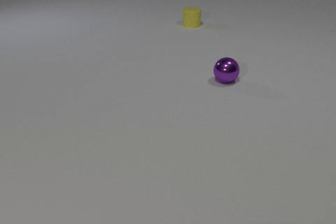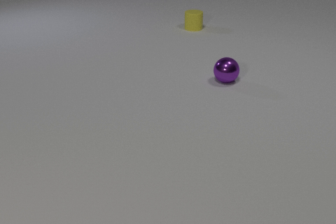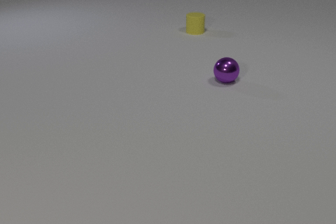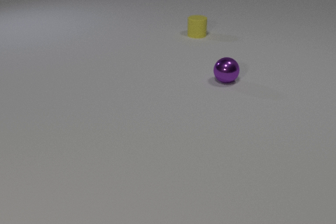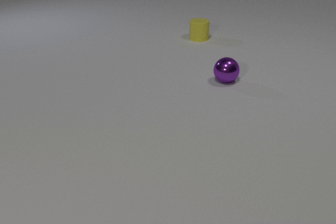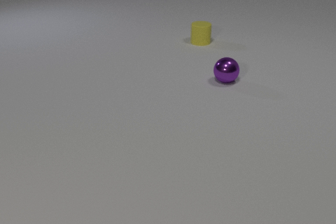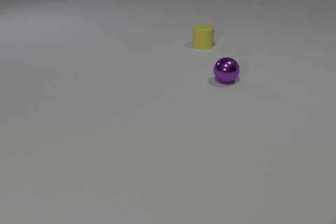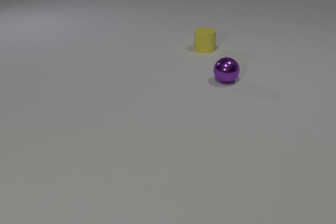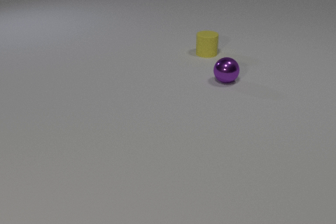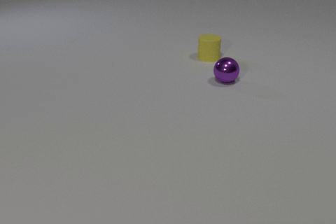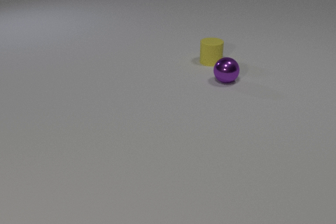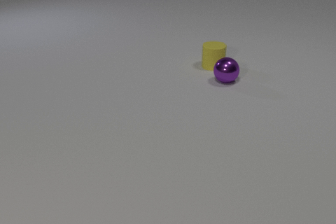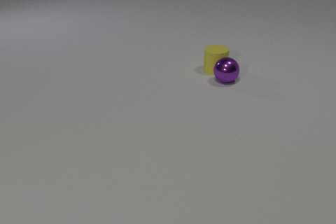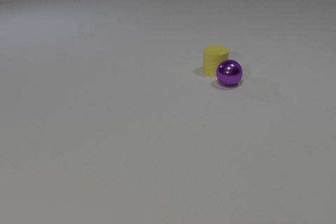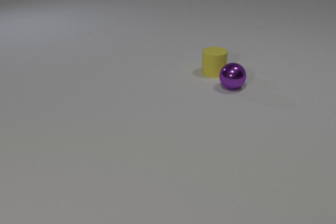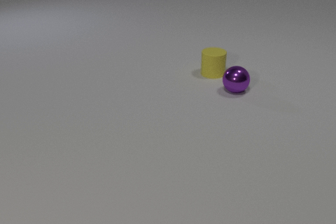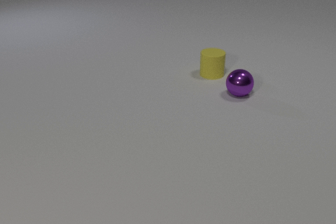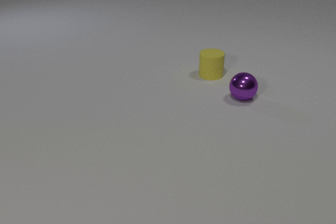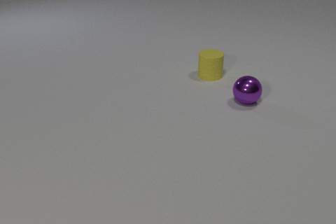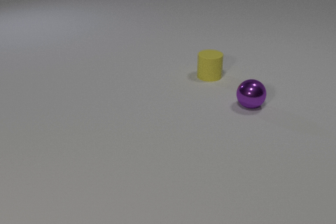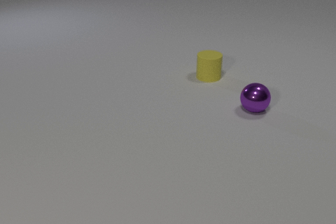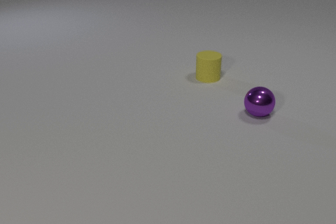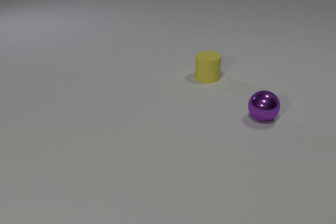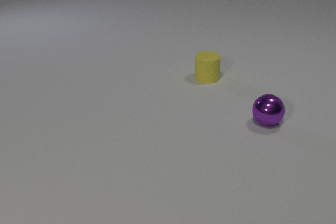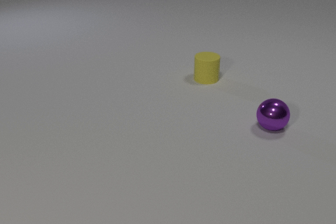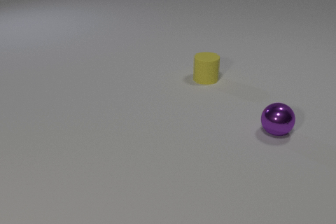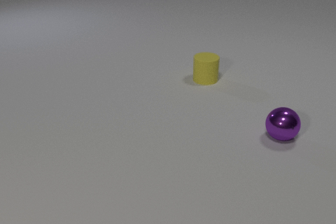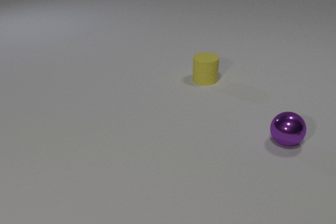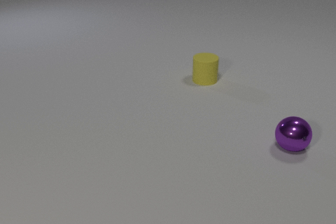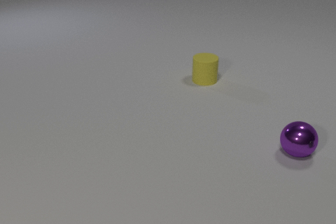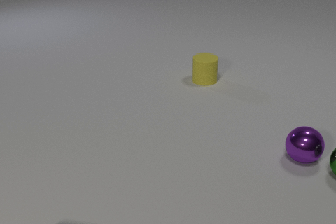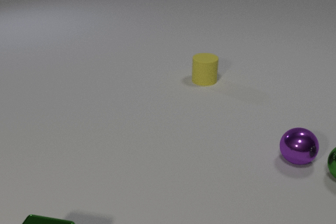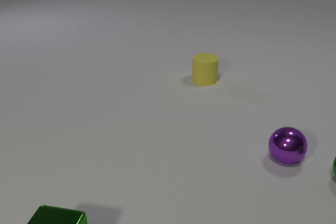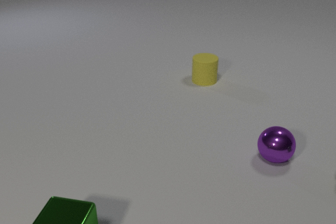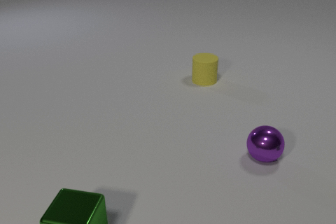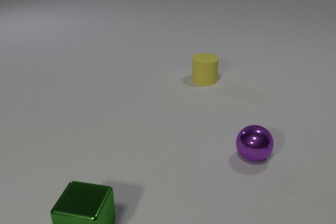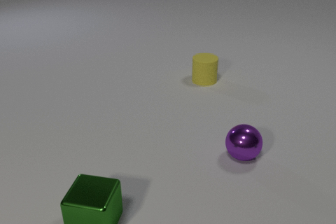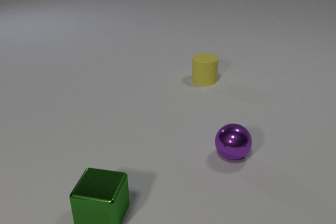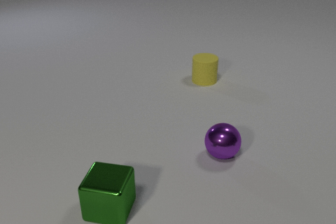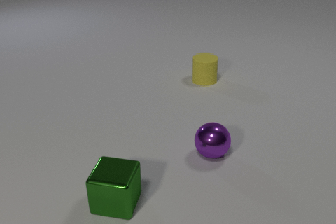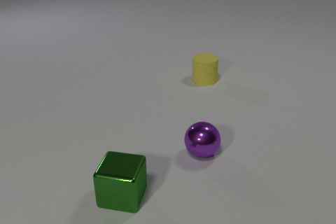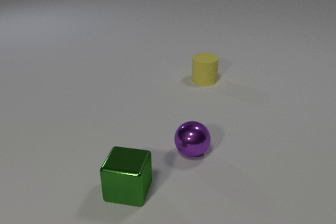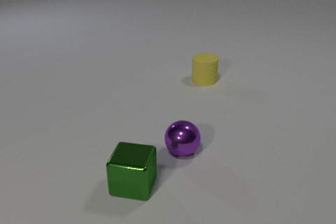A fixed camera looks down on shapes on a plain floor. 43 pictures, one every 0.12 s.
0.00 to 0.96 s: The yellow rubber cylinder slides toward the camera.
0.96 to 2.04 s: The yellow rubber cylinder slides toward the camera. The purple metal sphere rolls toward the camera and to the right. The yellow rubber cylinder and the purple metal sphere collide.
2.04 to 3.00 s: The yellow rubber cylinder slides toward the camera and to the left. The purple metal sphere rolls toward the camera and to the right.
3.00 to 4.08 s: The purple metal sphere rolls toward the camera. The green metal sphere comes in at the right edge, rolls toward the camera, leaves at the right edge. The green metal cube comes in at the bottom edge, slides to the right and away from the camera. The purple metal sphere and the green metal sphere collide.
4.08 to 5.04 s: The purple metal sphere rolls to the left. The green metal cube slides away from the camera and to the right.
How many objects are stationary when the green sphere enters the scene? 0.
How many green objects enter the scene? 2.
What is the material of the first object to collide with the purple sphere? rubber.
